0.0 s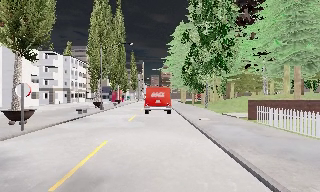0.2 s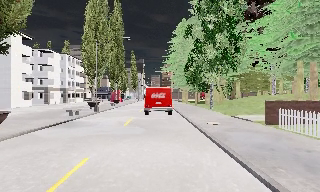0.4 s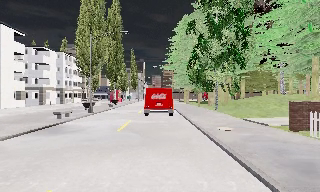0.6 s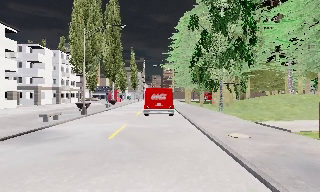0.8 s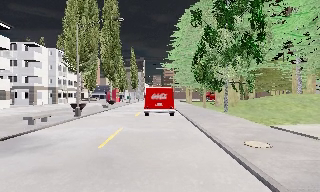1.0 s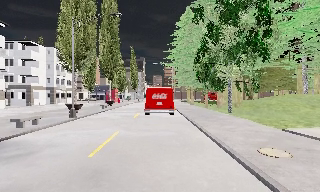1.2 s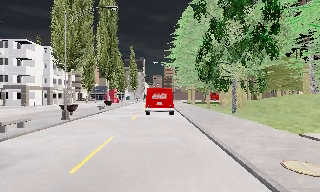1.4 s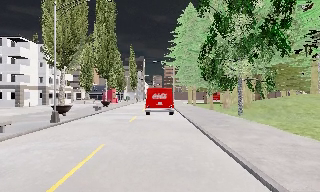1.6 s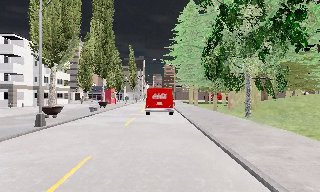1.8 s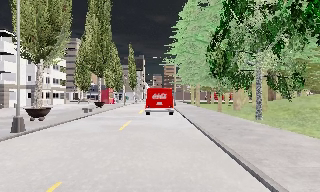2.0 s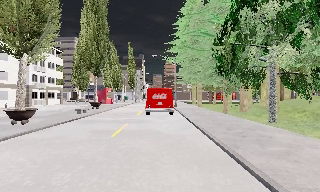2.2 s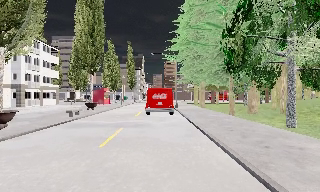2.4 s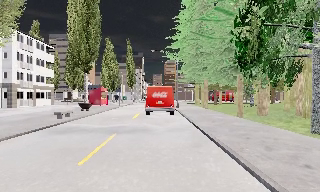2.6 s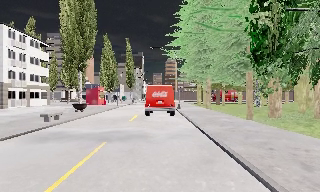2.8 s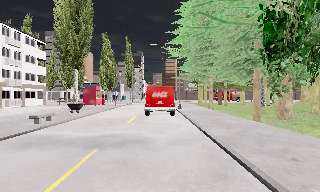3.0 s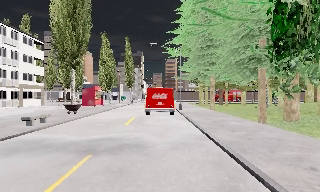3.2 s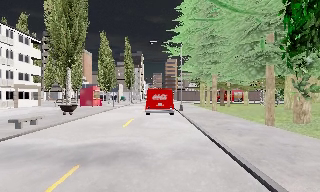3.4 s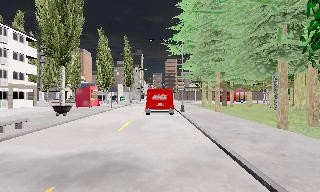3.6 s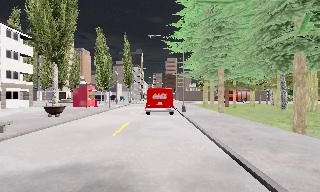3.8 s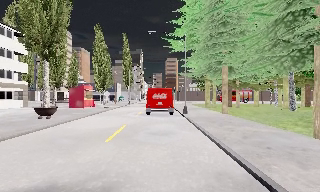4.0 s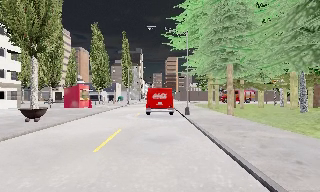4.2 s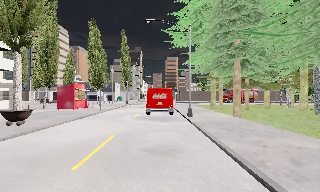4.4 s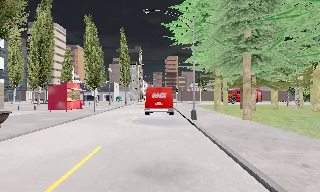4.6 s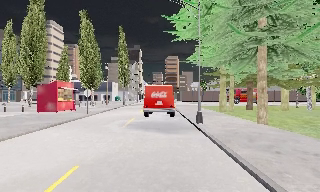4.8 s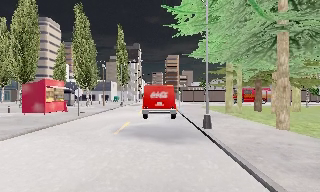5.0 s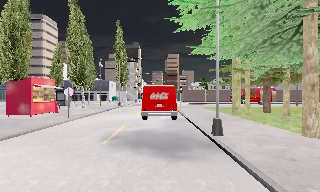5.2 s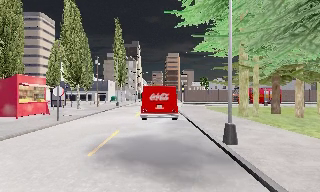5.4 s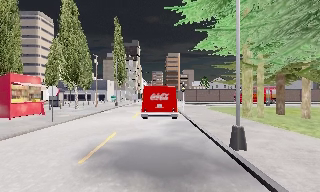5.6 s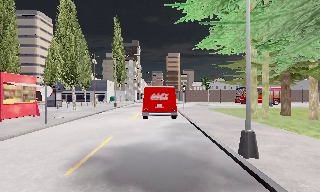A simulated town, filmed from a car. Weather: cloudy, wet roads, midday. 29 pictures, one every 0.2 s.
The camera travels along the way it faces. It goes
forward.
0.0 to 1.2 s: The camera travels forward, about 8 m, so what stands in front looms larger. It loses speed.
1.2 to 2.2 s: The camera travels forward, about 6 m, so what stands in front looms larger.
2.2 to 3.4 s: The camera travels forward, about 6 m, so what stands in front looms larger. It loses speed.
3.4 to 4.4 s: The camera travels forward, about 6 m, so what stands in front looms larger.
4.4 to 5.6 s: The camera travels forward, about 7 m, so what stands in front looms larger. It loses speed.
The film runs forward here.
